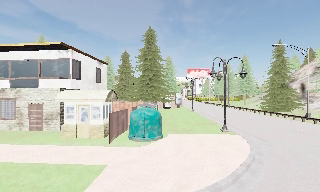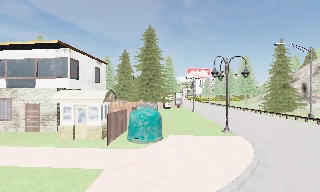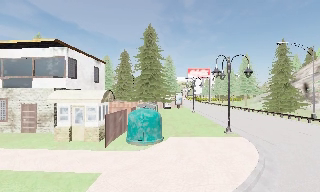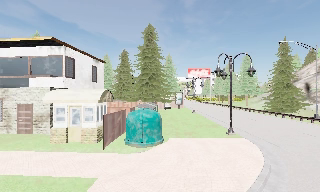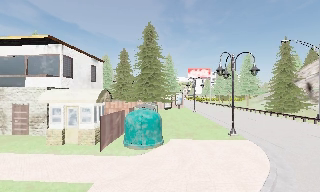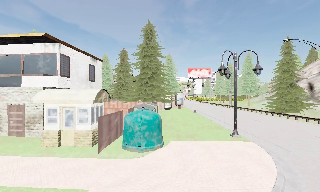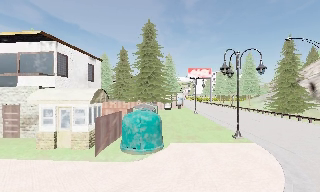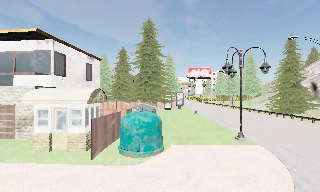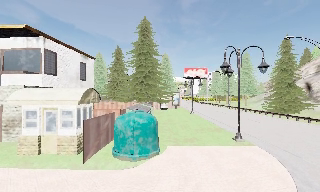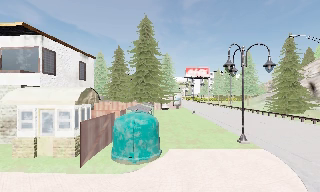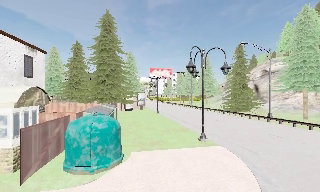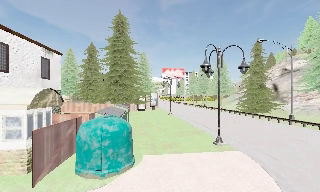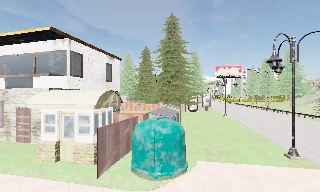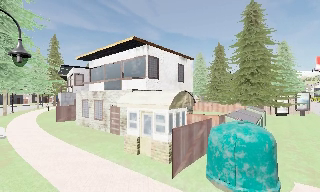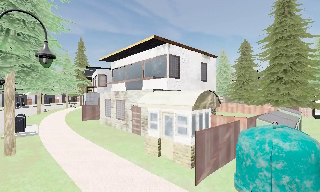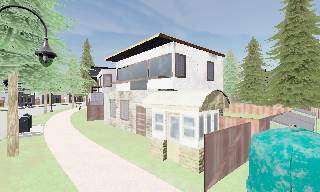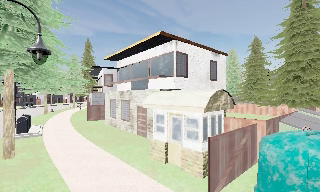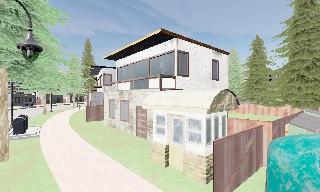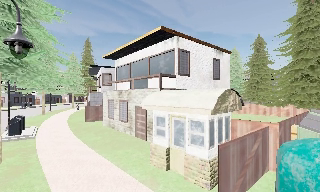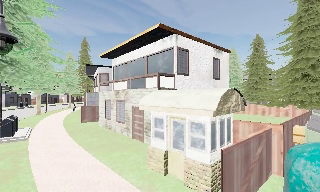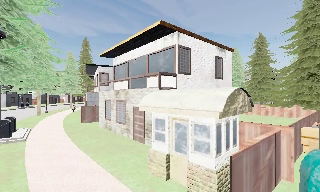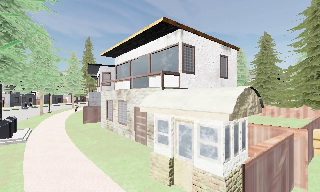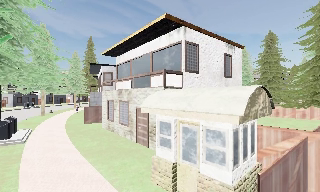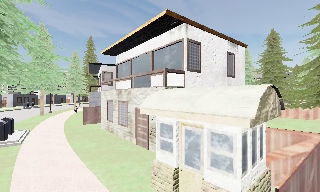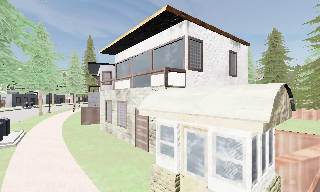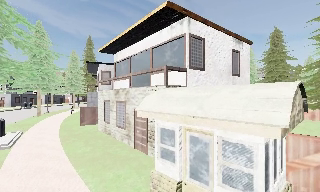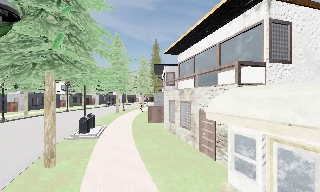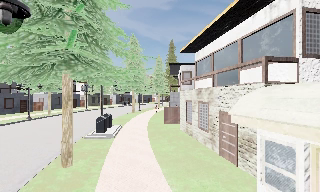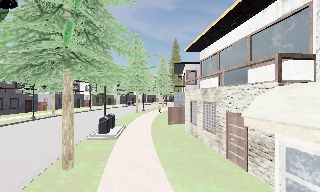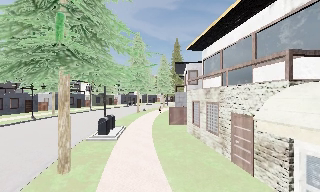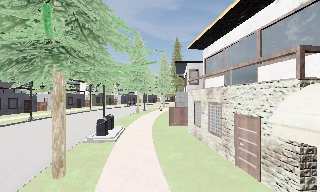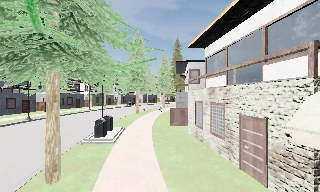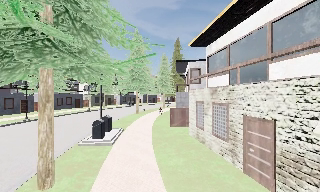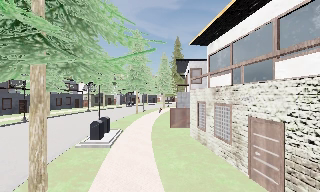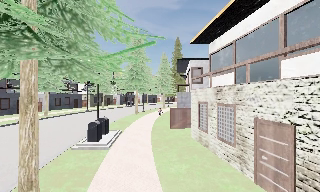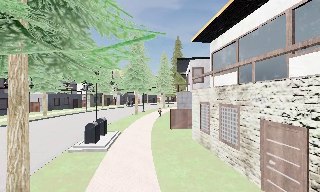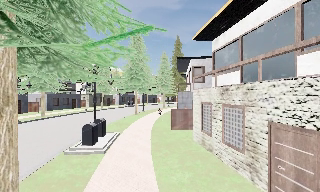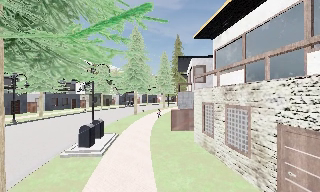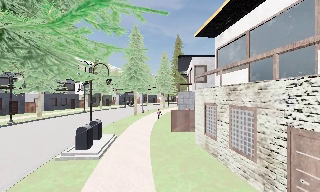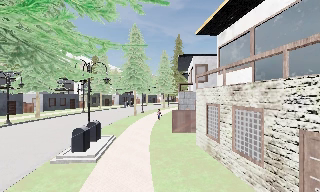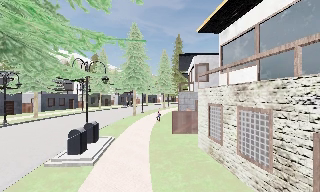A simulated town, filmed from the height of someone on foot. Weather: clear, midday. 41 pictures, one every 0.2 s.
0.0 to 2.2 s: The camera travels forward, about 3 m, so what stands in front looms larger.
2.2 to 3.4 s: The camera swings to its left by about 55 degrees, and the scene slides to the right. It travels forward, about 1.5 m.
3.4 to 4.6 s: The camera travels forward, about 2 m, so what stands in front looms larger.
4.6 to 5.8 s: The camera swings to its left by about 30 degrees, and the scene slides to the right. It travels forward, about 1.5 m, so what stands in front looms larger.
5.8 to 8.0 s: The camera travels forward, about 3 m, so what stands in front looms larger.
The film runs forward here.
